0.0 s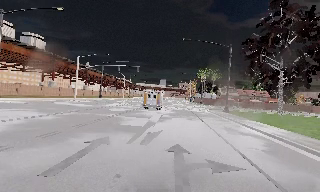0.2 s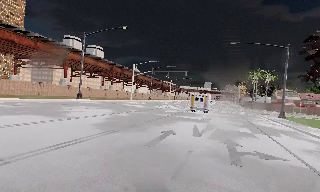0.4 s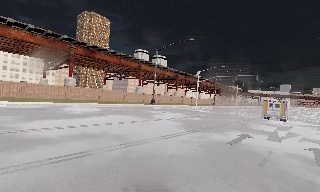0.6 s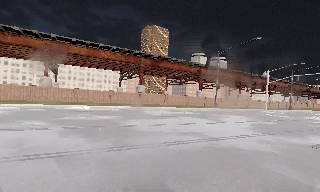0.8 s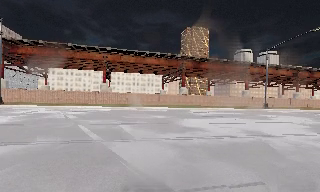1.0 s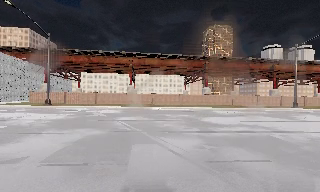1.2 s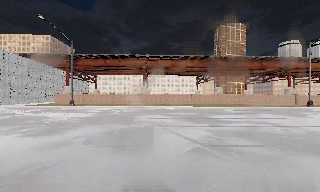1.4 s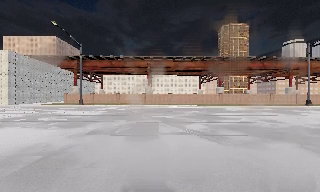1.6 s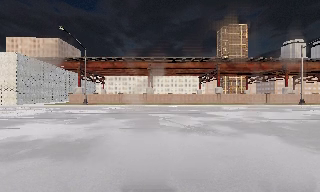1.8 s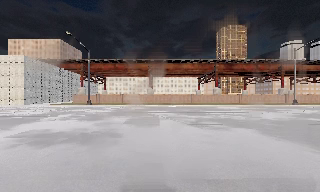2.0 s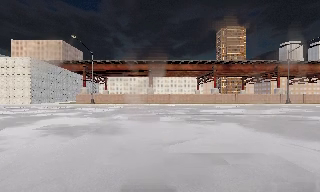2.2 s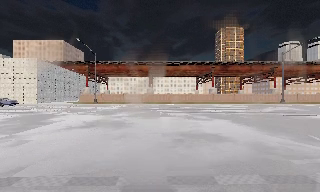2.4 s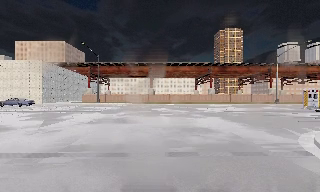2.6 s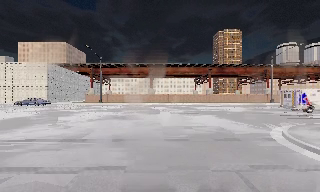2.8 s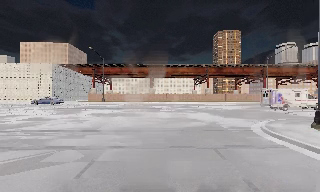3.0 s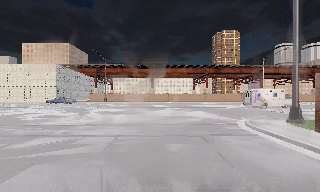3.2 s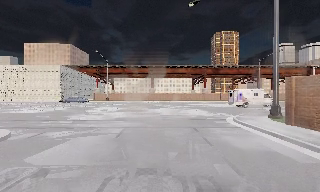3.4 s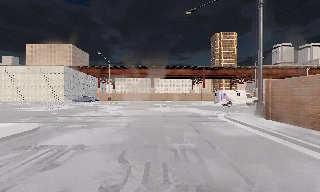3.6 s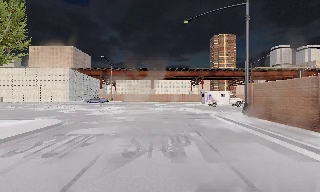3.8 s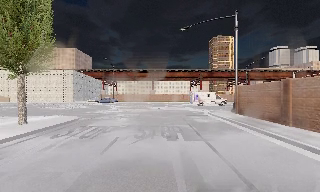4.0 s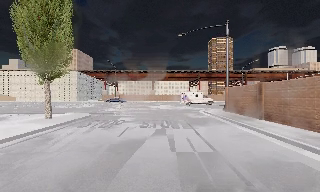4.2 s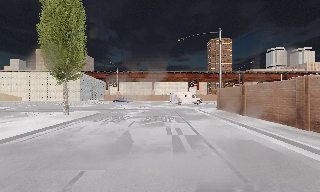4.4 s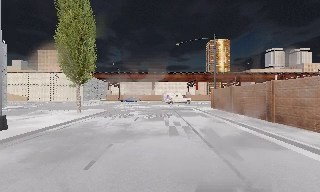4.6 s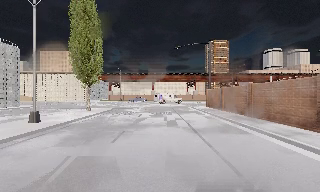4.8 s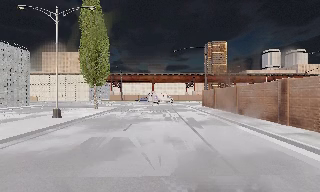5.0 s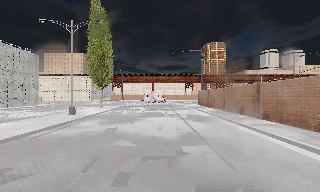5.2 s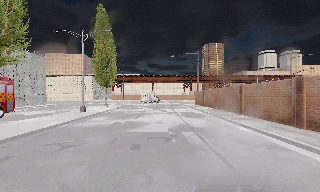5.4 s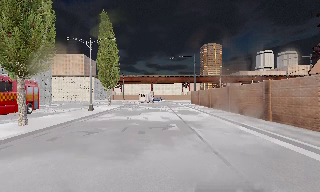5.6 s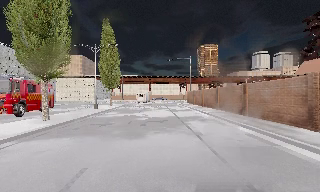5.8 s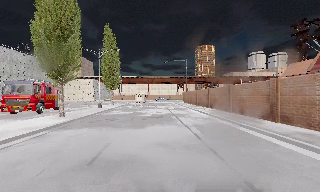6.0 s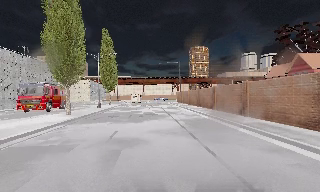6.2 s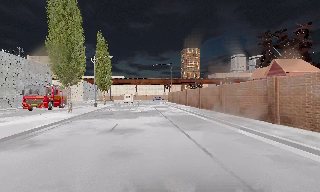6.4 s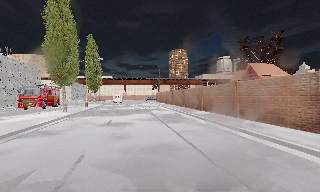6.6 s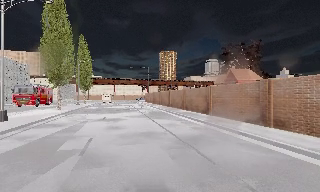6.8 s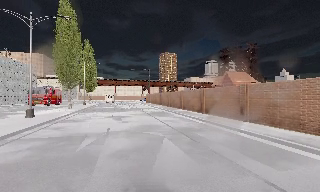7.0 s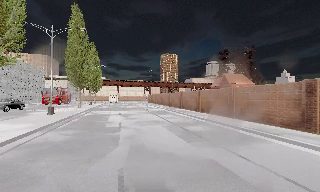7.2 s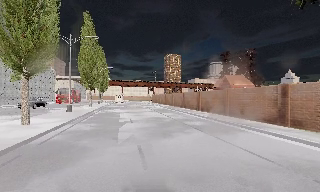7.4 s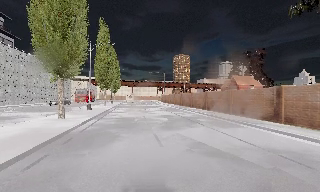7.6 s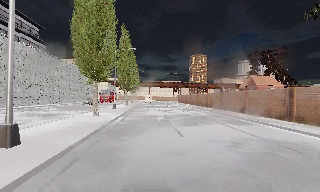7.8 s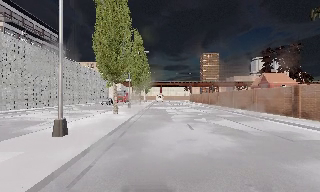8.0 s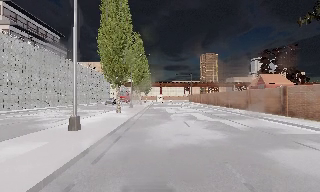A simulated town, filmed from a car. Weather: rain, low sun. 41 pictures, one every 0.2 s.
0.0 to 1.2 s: The camera swings to its left by about 85 degrees, and the scene slides to the right. It travels backward and to its left, about 10 m.
1.2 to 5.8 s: The camera travels backward, about 40 m, so what stands in front gets smaller.
5.8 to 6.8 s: The camera pans to its right, which is clockwise from overhead, by about 10 degrees. It travels backward, about 11 m, so what stands in front gets smaller.
6.8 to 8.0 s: The camera pans to its left, which is counterclockwise from overhead, by about 15 degrees. It travels backward, about 10 m, so what stands in front gets smaller. It loses speed.
The film runs backward here.
